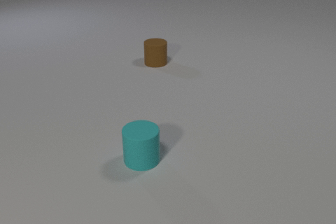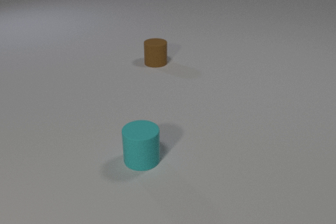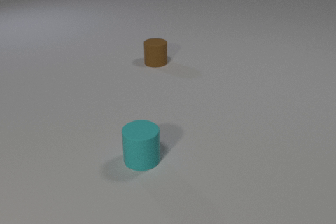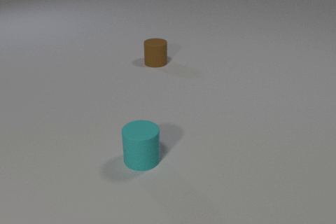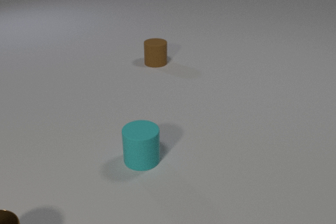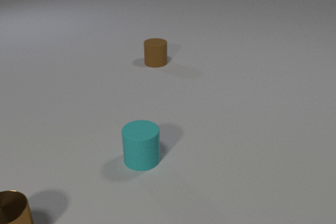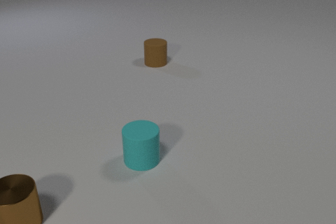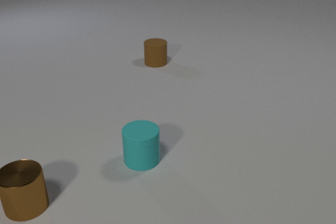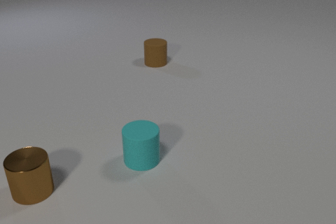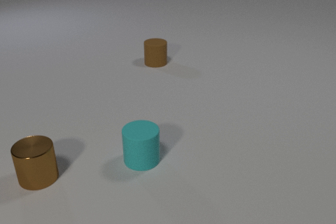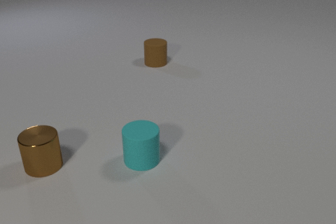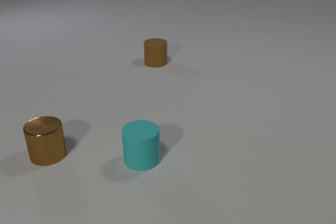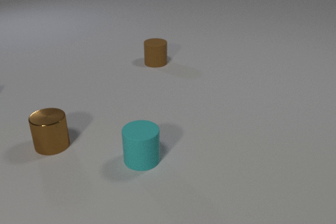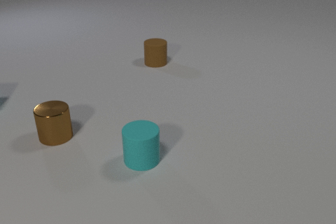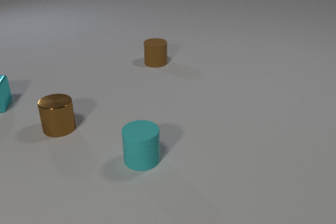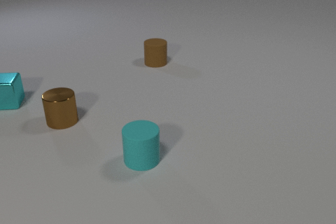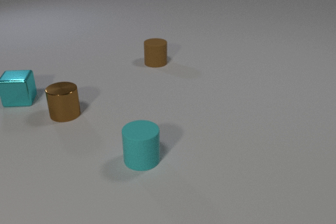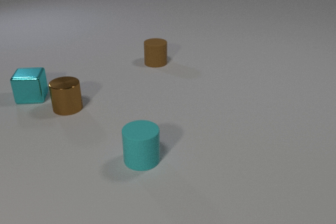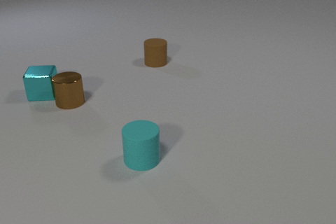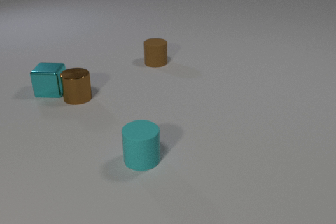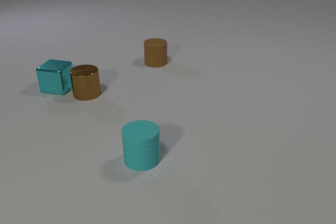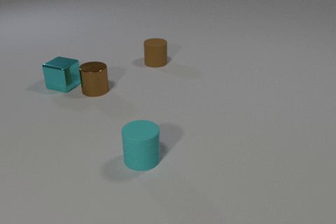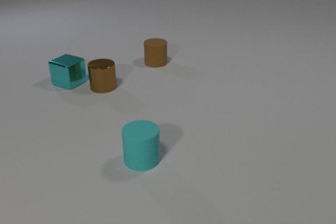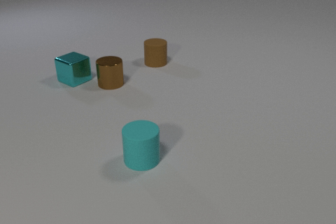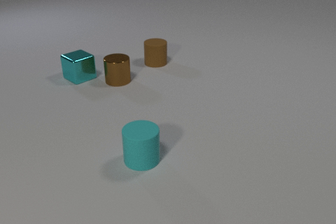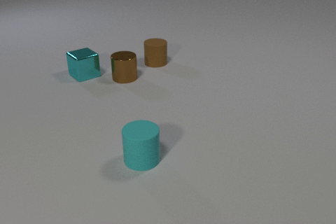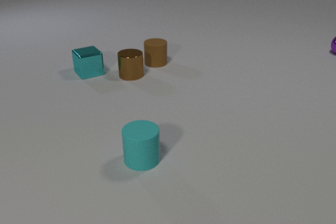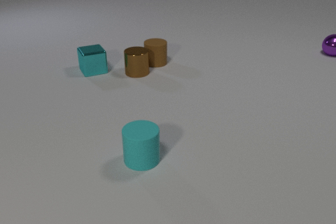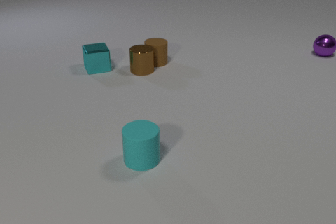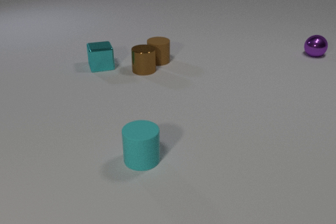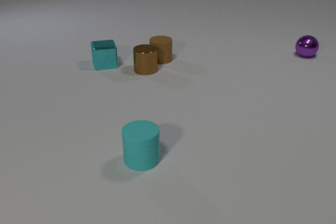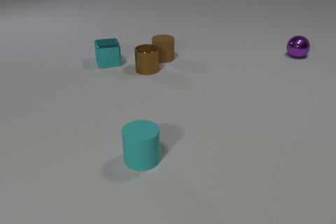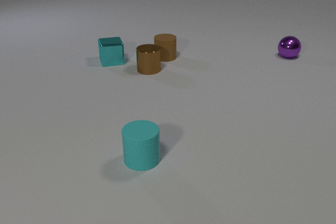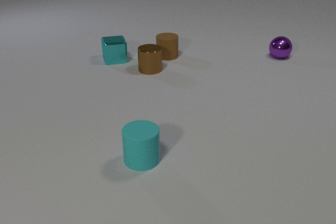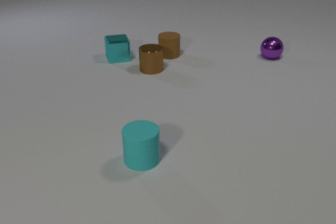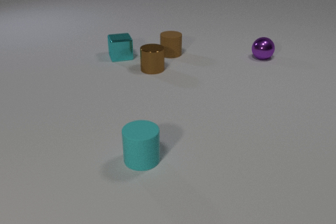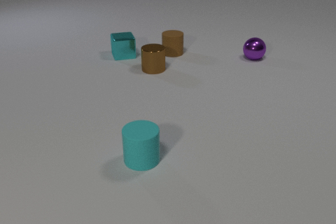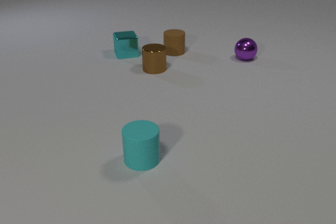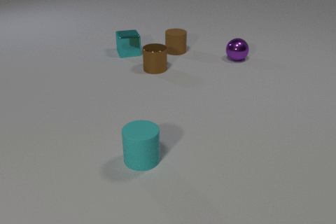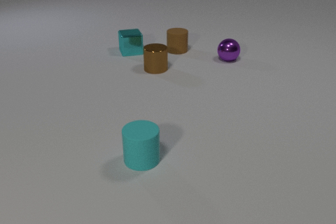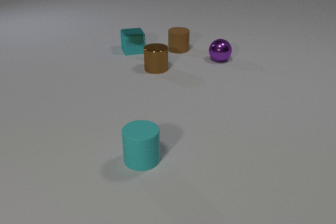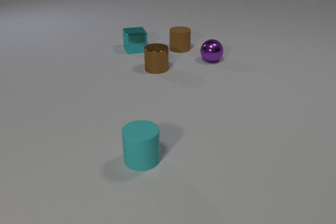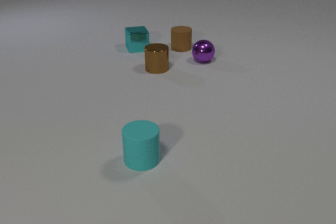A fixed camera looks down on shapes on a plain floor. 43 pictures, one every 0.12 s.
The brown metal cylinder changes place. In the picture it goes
away from the camera.
The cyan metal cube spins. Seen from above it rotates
clockwise.
0.00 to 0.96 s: The brown metal cylinder comes in at the bottom edge, slides away from the camera.
0.96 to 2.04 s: The brown metal cylinder slides away from the camera. The cyan metal cube comes in at the left edge, slides to the right.
2.04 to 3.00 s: The brown metal cylinder slides away from the camera and to the right. The cyan metal cube slides to the right and away from the camera, spins clockwise seen from above by about 60 degrees, its near face sliding to the left. The brown metal cylinder and the cyan metal cube collide.
3.00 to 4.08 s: The brown metal cylinder slides to the right and away from the camera. The cyan metal cube slides away from the camera and to the right, spins clockwise seen from above by about 15 degrees, its near face sliding to the left. The brown rubber cylinder slides away from the camera and to the right. The purple metal sphere comes in at the right edge, rolls to the left and toward the camera. The brown metal cylinder and the brown rubber cylinder collide.
4.08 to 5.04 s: The brown metal cylinder slides to the right. The cyan metal cube slides away from the camera and to the right. The brown rubber cylinder slides away from the camera and to the right. The purple metal sphere rolls to the left.
What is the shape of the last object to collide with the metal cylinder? cylinder.
Are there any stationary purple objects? no.
Are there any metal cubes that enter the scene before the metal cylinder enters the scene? no.
